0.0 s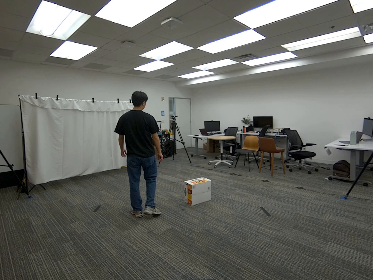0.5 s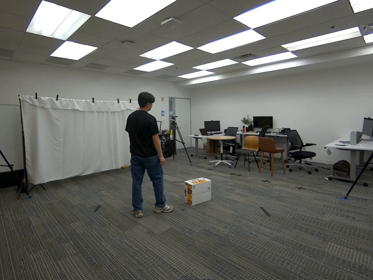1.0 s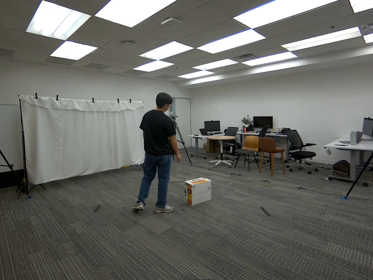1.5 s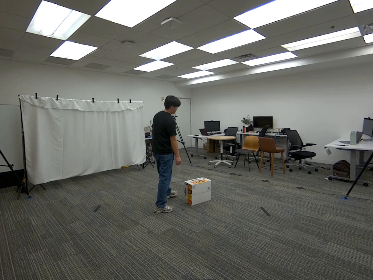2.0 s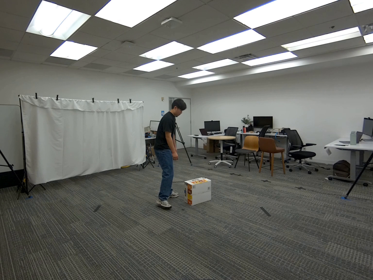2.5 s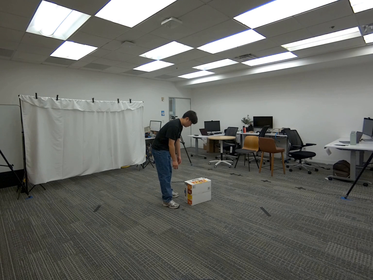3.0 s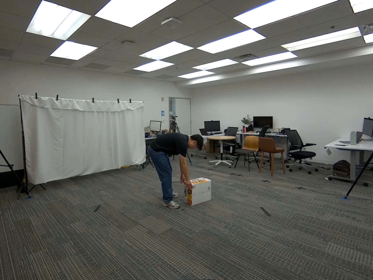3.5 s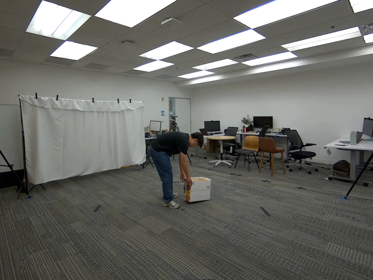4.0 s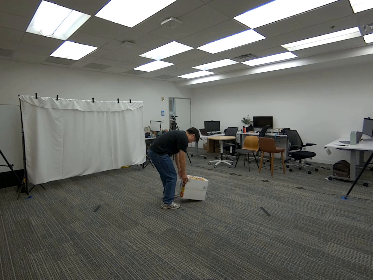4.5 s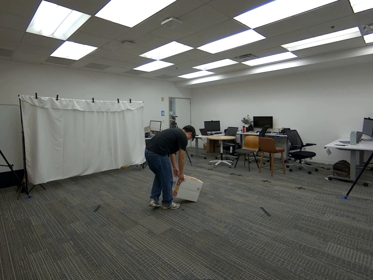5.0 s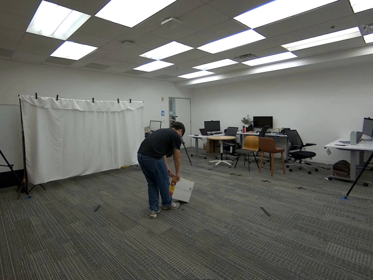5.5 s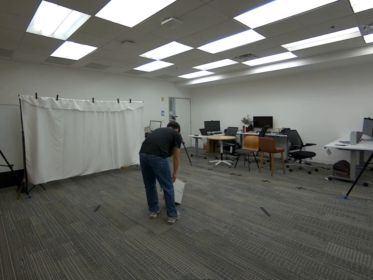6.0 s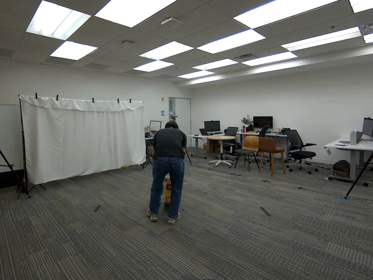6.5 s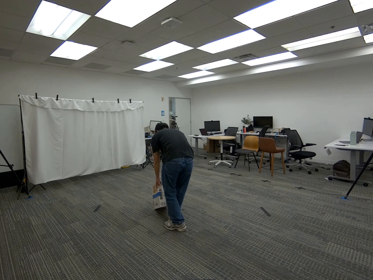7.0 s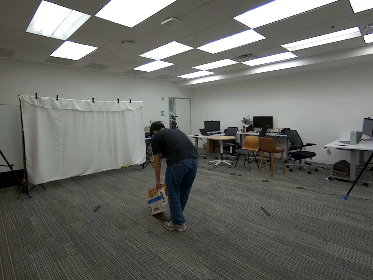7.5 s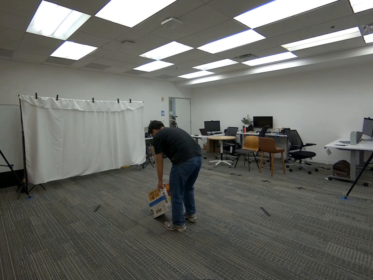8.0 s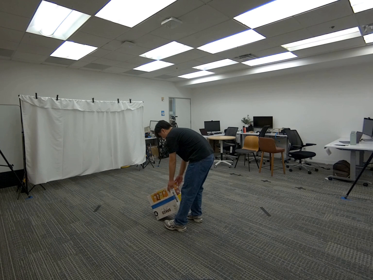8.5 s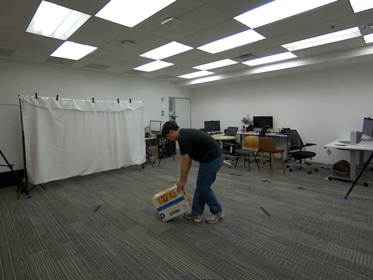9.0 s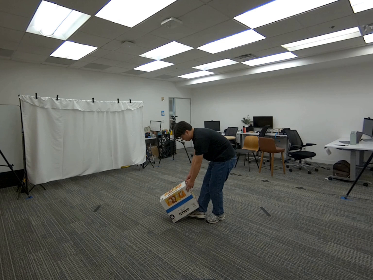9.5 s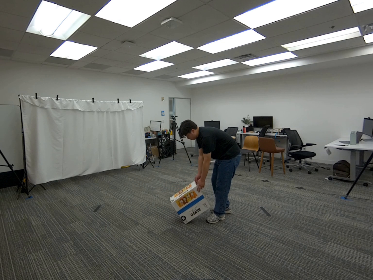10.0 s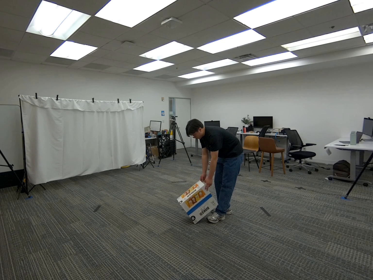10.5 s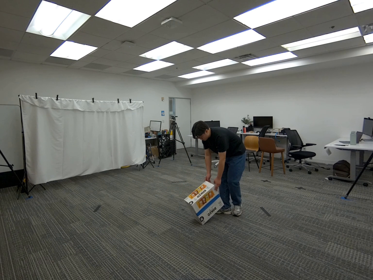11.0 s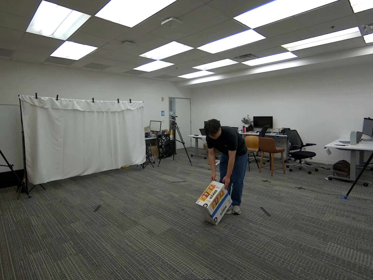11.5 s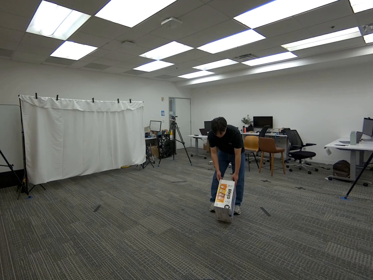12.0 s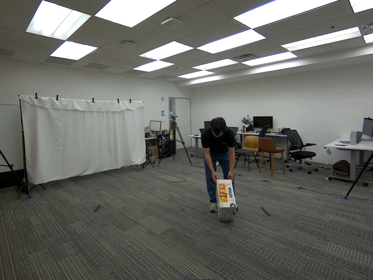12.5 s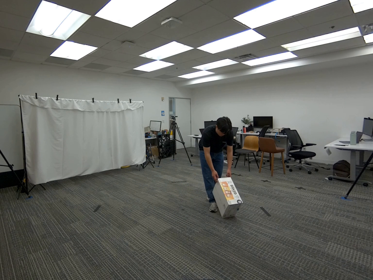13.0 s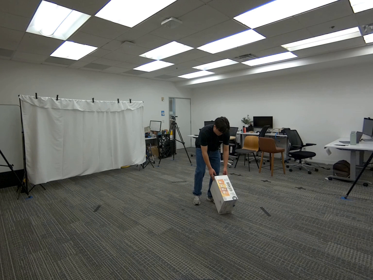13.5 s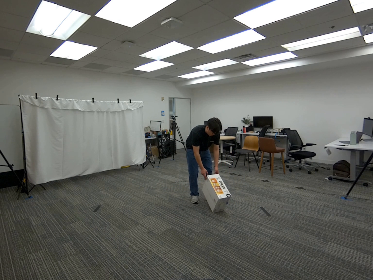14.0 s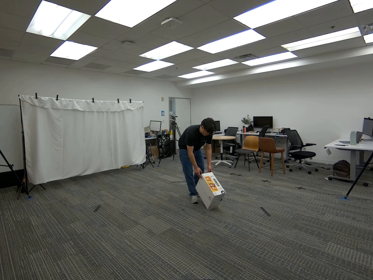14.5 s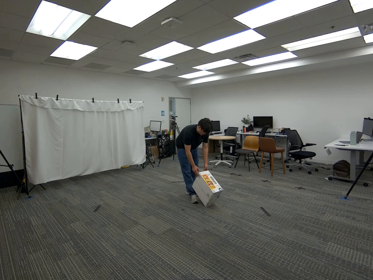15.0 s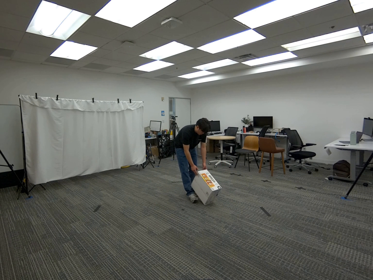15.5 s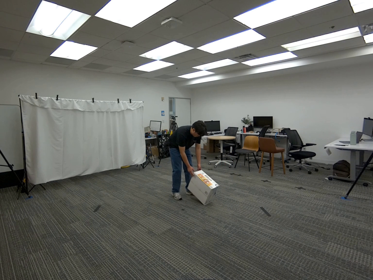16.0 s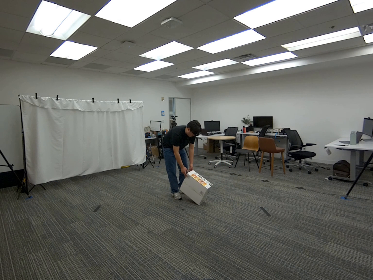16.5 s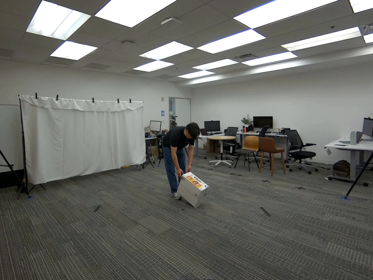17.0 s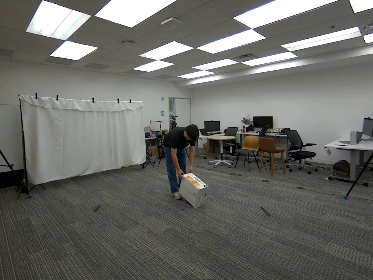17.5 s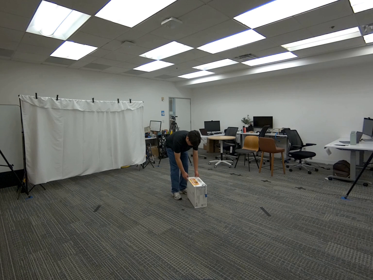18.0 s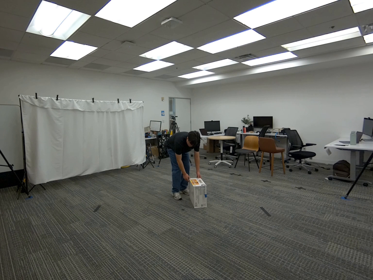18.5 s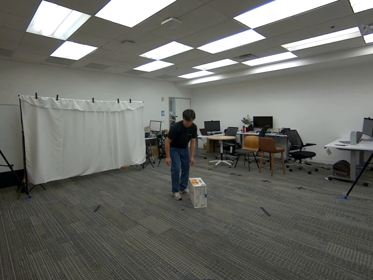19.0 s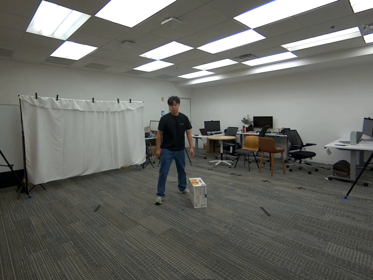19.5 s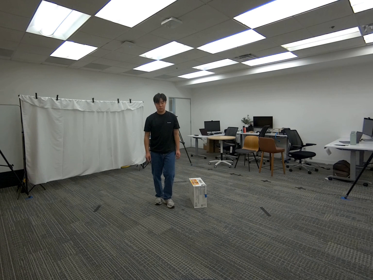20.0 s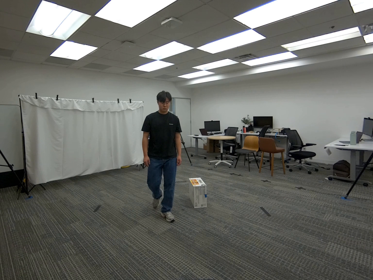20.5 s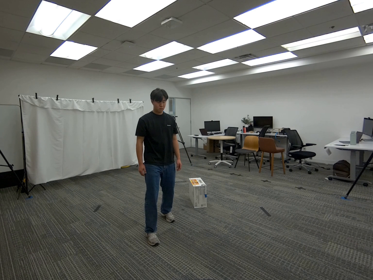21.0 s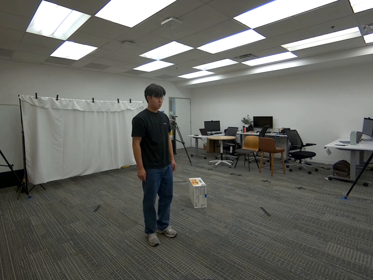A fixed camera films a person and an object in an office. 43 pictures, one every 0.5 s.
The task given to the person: Walk over to the snack box. Pick up the box with both hands to drag the box within the bounding area until end of sequence. Leave the box on the ground when finished.
